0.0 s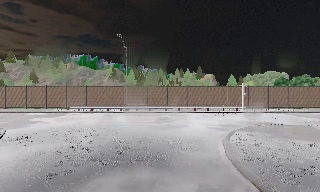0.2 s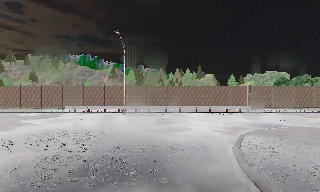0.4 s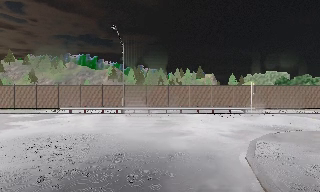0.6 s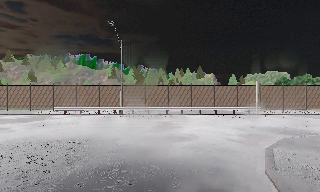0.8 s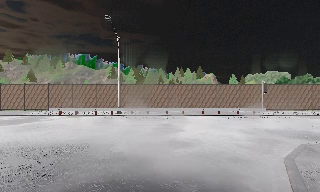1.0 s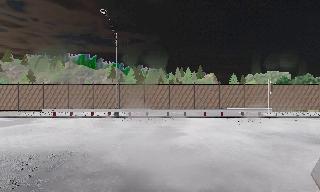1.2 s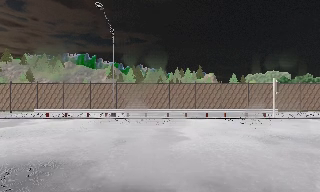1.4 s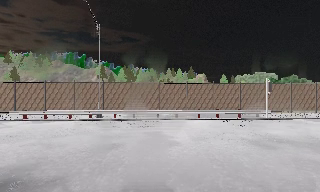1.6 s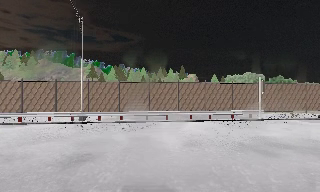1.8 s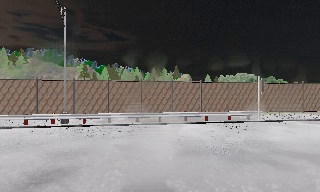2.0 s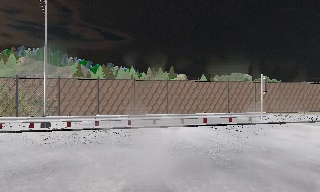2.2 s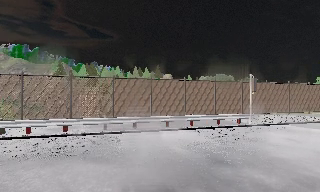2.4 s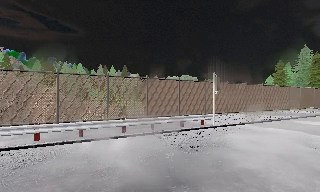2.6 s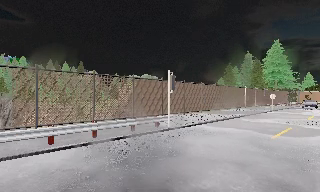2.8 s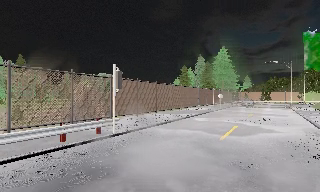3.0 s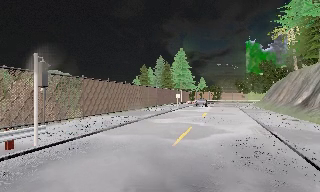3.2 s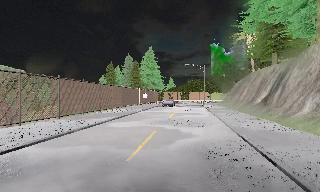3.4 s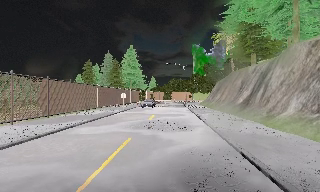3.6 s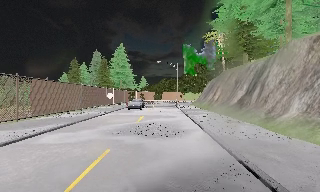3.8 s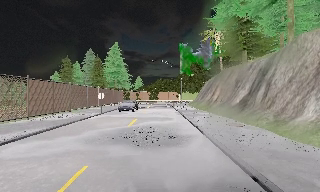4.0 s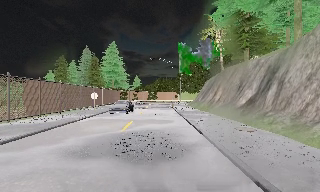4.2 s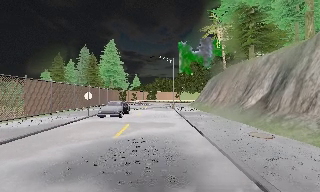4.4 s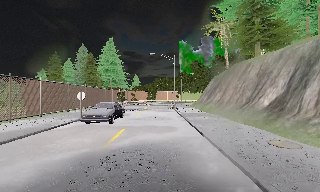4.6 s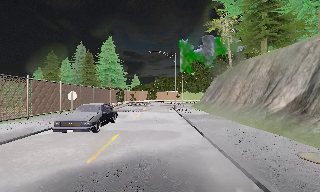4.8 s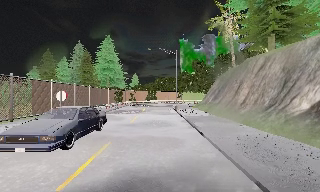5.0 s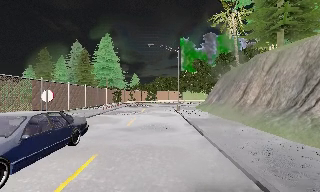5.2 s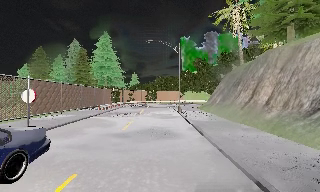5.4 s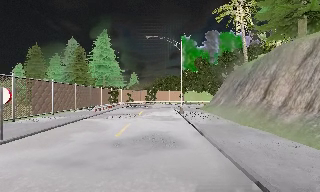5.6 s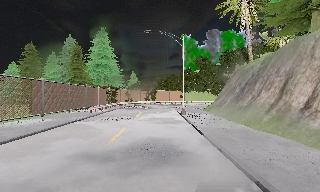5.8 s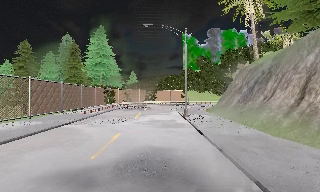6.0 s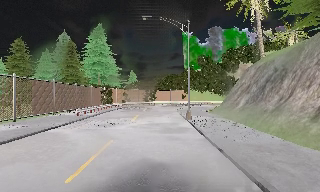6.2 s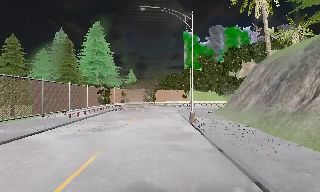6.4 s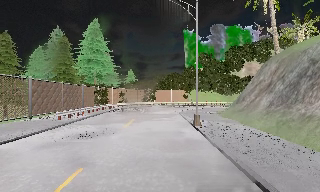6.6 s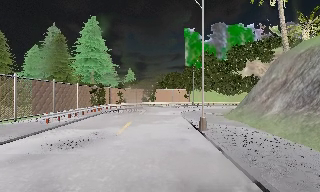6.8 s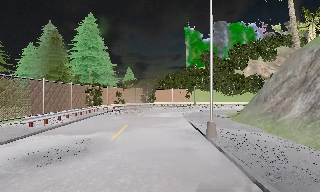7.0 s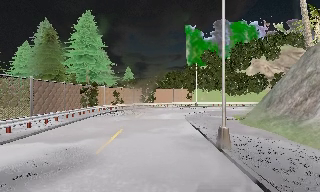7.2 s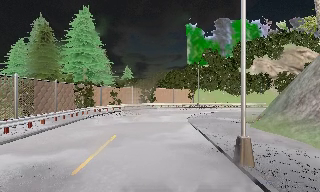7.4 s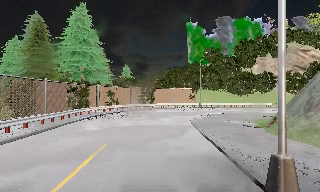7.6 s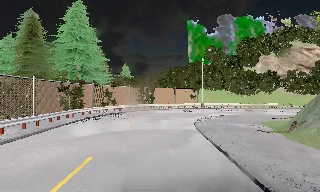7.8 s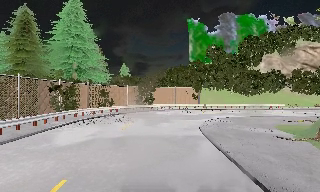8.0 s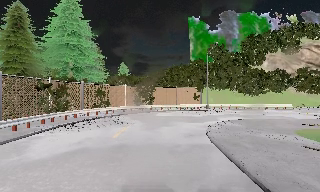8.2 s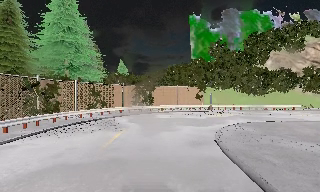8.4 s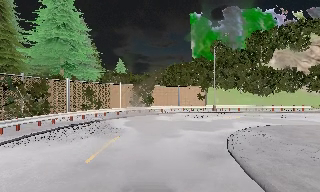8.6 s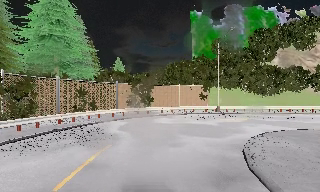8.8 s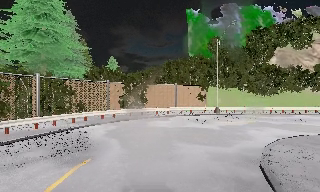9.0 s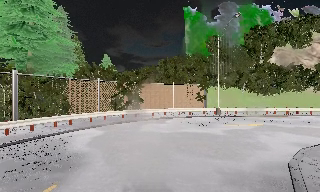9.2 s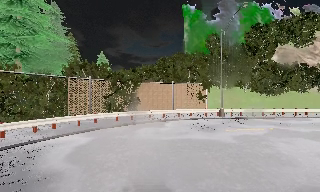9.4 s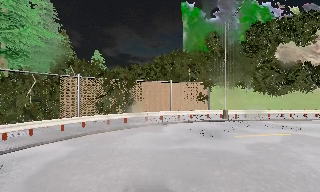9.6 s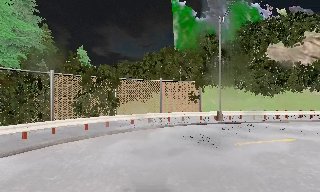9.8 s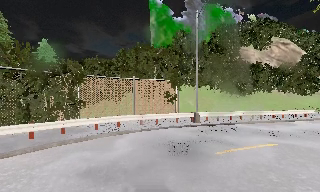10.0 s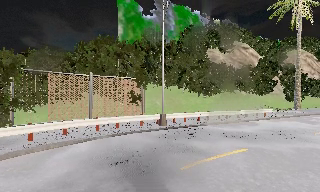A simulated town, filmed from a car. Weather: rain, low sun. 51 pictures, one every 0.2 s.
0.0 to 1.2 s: The camera travels forward, about 5 m, so what stands in front looms larger.
1.2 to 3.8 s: The camera pans to its right, which is clockwise from overhead, by about 90 degrees. It travels forward, about 16 m.
3.8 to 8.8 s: The camera travels forward, about 35 m, so what stands in front looms larger.
8.8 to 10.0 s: The camera swings to its right by about 25 degrees, and the scene slides to the left. It travels forward, about 8 m, so what stands in front looms larger.
The film runs forward here.
